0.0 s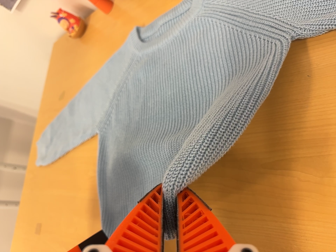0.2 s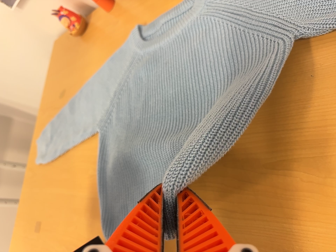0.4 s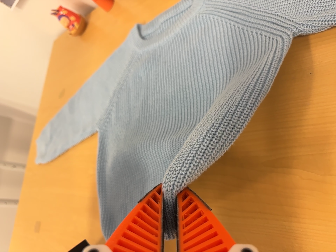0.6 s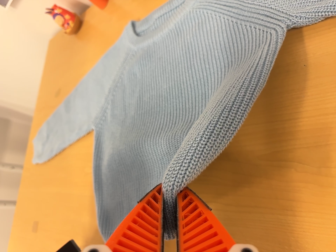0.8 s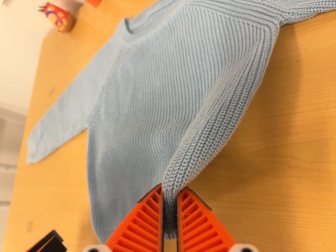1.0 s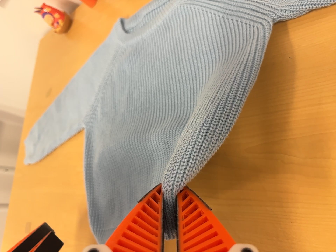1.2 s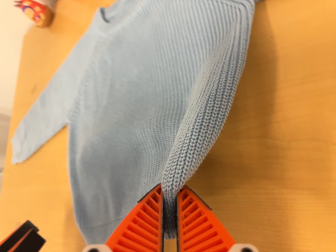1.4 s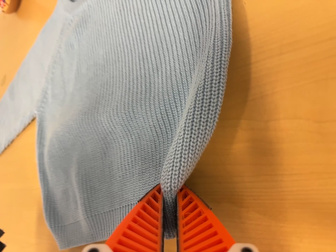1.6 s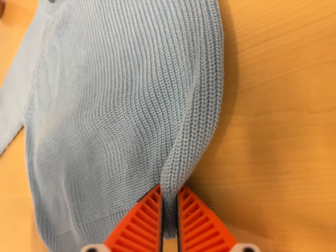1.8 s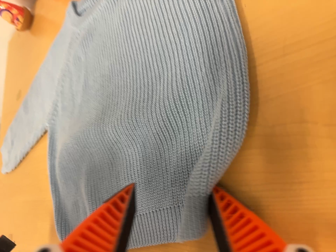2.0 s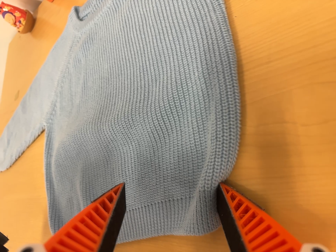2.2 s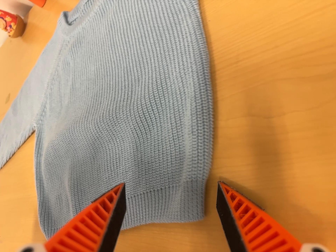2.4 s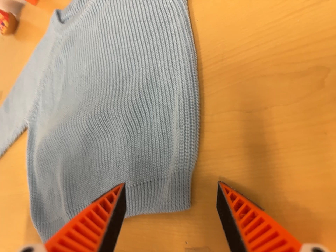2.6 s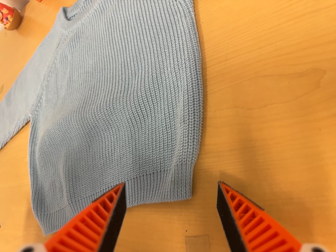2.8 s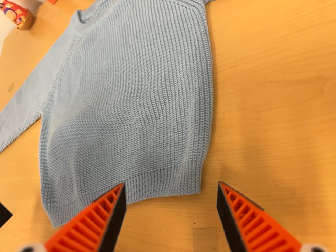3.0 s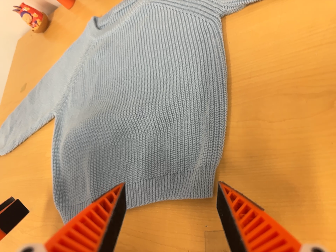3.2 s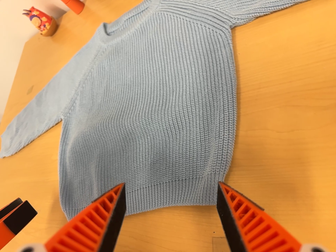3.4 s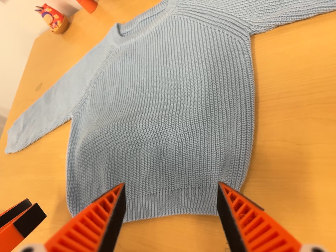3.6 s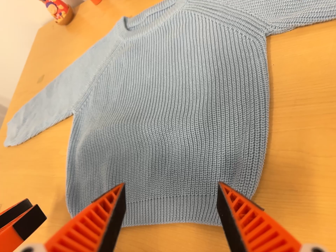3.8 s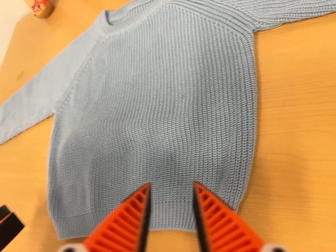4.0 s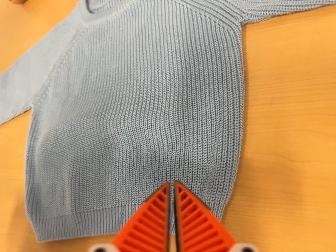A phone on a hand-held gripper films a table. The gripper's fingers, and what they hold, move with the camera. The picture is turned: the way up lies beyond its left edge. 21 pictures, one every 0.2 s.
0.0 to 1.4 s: The camera travels to its right and forward, about 8 cm, so close, fixed things drift to the left.
1.4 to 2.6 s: The camera travels backward, about 7 cm, so what stands in front gets smaller.
2.6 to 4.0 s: The camera travels to its left, about 7 cm. It rolls about its line of sight by about 10 degrees, and the scene rotates clockwise.
The film runs backward here.
